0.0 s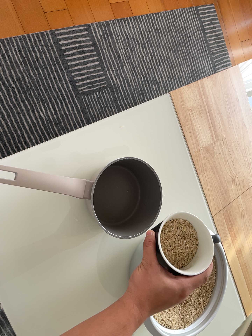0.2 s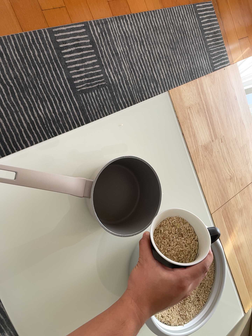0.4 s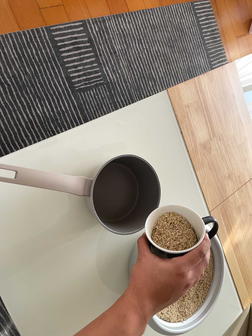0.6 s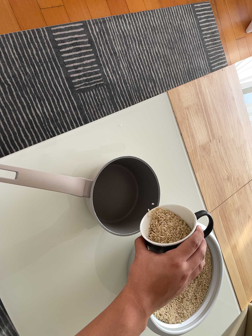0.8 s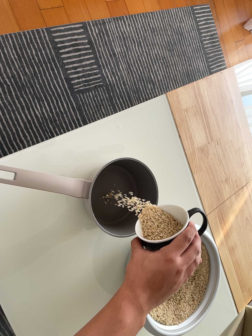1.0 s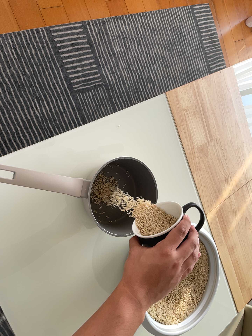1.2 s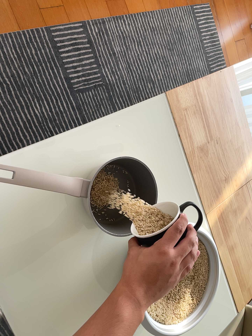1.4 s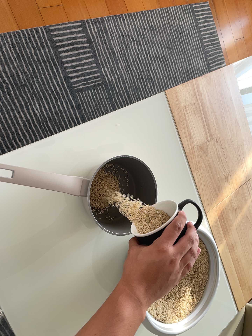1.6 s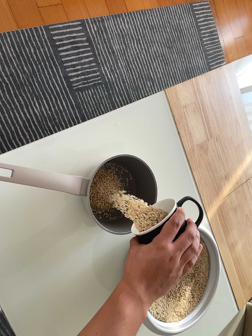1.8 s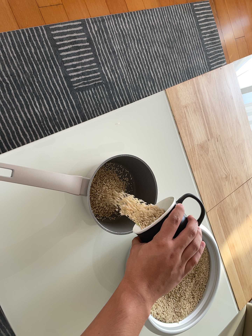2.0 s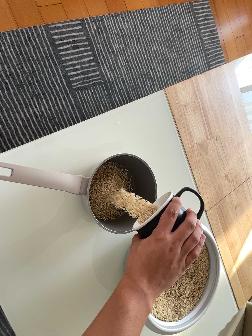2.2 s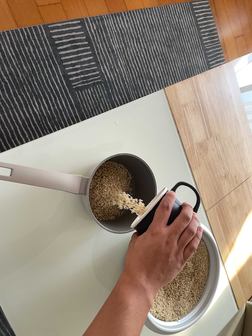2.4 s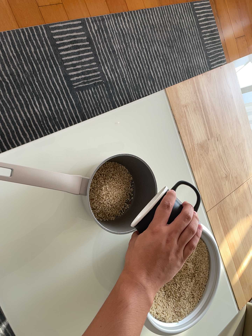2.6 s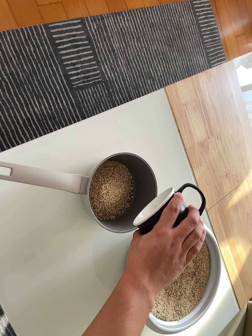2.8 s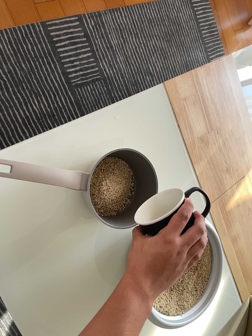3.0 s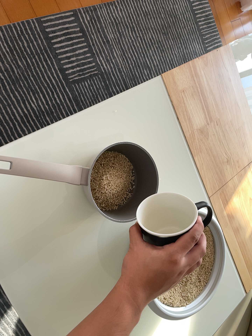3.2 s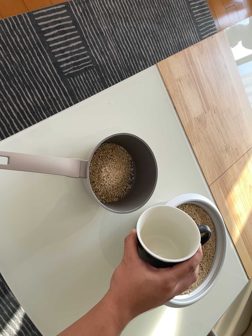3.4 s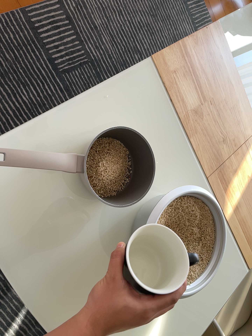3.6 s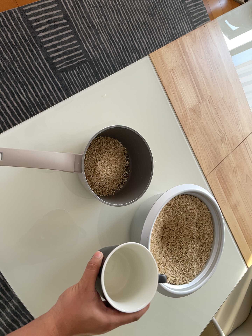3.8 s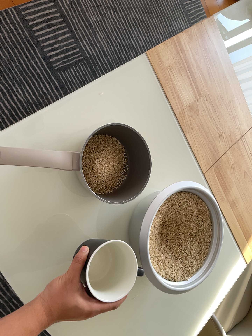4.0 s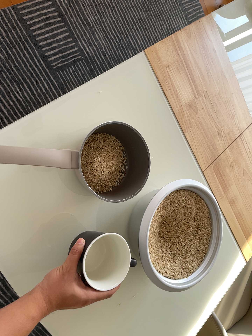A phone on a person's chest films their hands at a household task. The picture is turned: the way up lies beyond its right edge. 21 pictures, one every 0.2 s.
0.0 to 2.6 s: The camera keeps its place and its aim.
2.6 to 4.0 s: The camera rolls about its line of sight by about 10 degrees, and the scene rotates counterclockwise.
The film runs forward here.
